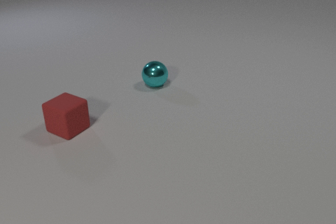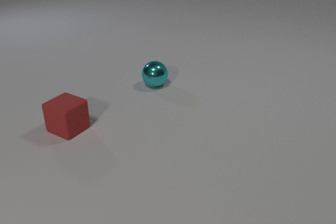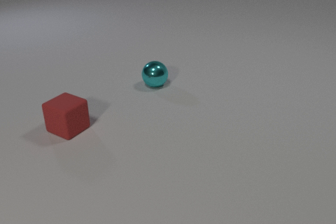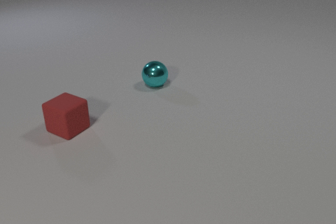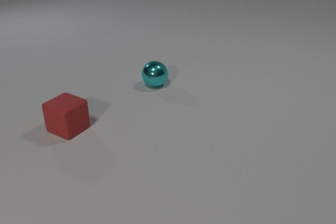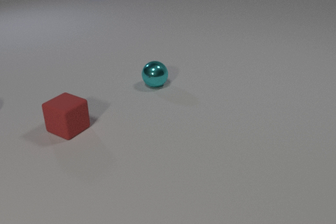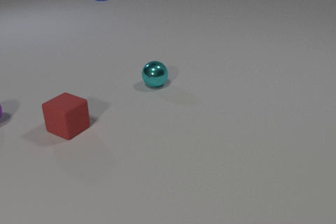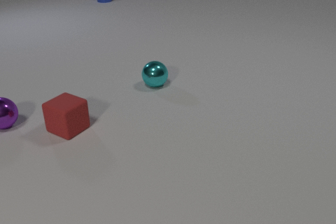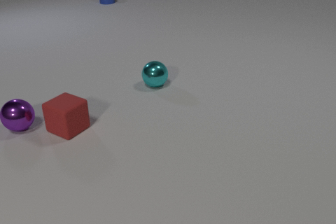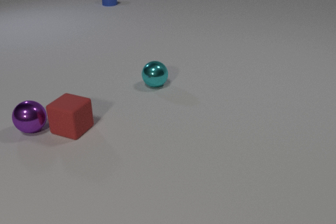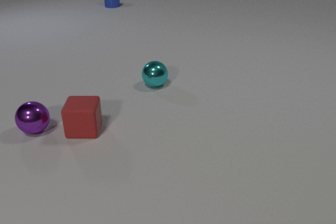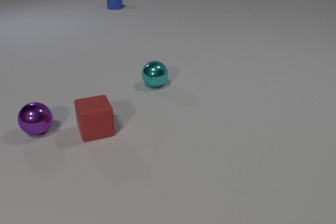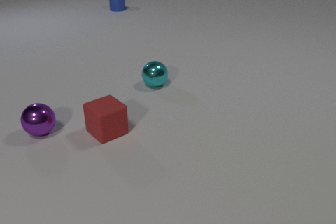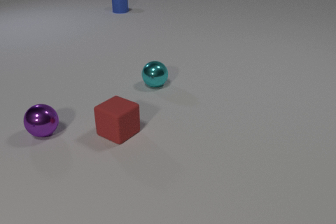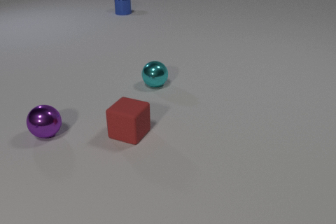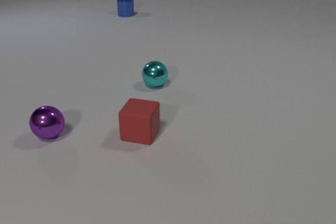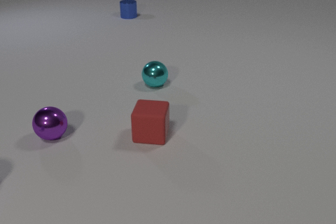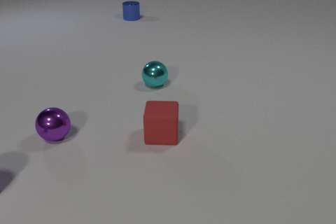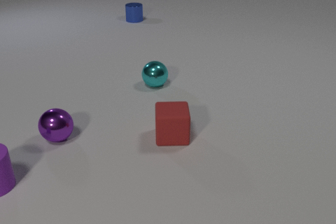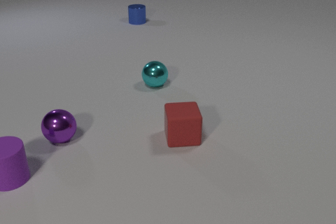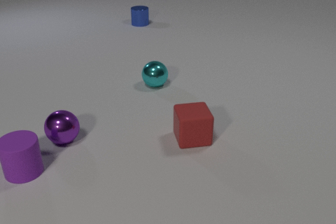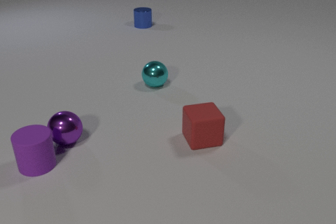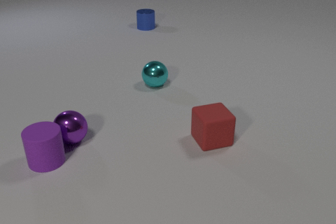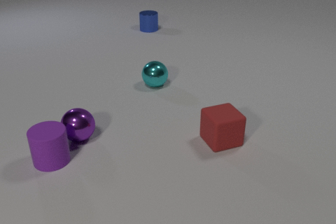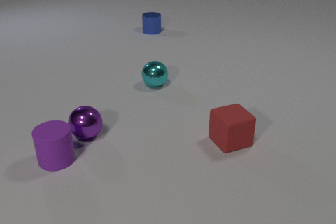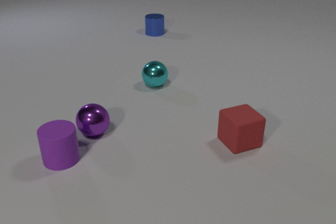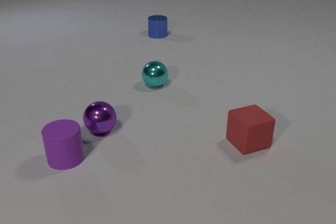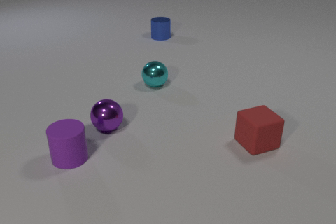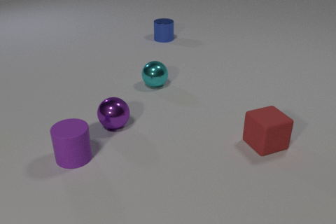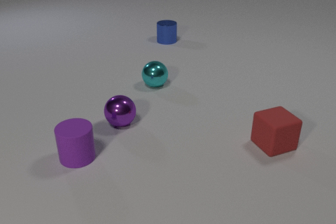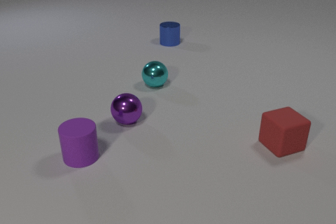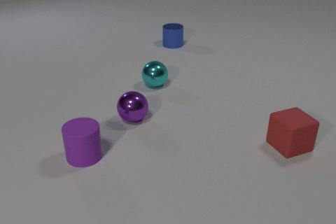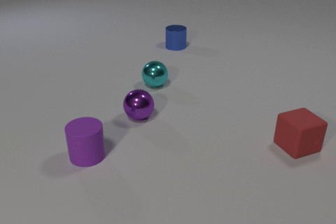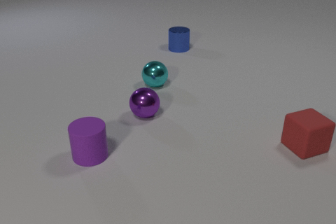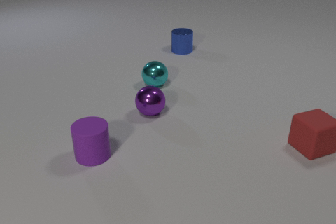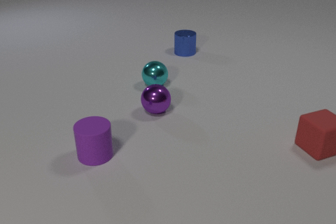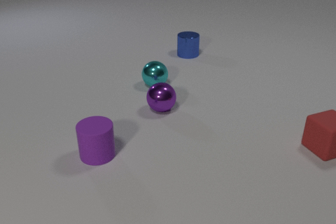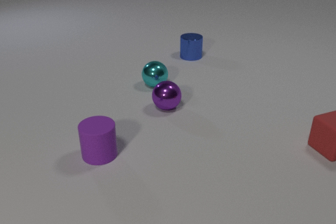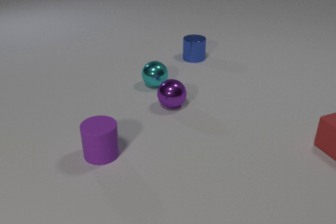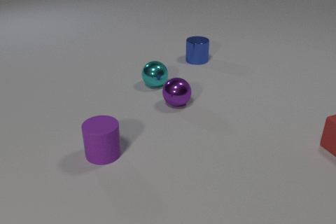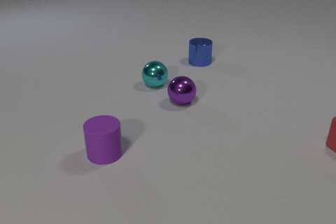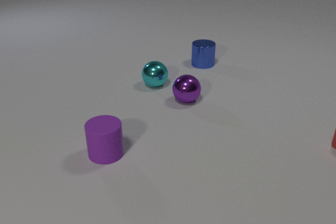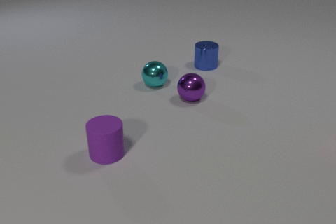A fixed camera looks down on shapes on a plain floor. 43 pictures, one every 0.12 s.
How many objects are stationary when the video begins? 2.
How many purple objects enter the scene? 2.
What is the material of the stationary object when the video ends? metal.
0.00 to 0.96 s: The purple metal sphere comes in at the left edge, rolls to the right and toward the camera. The blue metal cylinder comes in at the top edge, slides toward the camera.
0.96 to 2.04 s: The purple metal sphere rolls to the right and toward the camera. The red rubber cube slides to the right, spins counterclockwise seen from above by about 120 degrees, its near face sliding to the right. The blue metal cylinder slides toward the camera. The purple metal sphere and the red rubber cube collide.
2.04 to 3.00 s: The purple metal sphere rolls to the right. The red rubber cube slides to the right, spins so that its near face slides to the right, counterclockwise seen from above. The purple rubber cylinder slides to the right. The blue metal cylinder slides toward the camera and to the right. The purple metal sphere and the purple rubber cylinder collide.
3.00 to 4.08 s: The purple metal sphere rolls to the right and away from the camera. The red rubber cube slides to the right. The purple rubber cylinder slides to the right. The blue metal cylinder slides toward the camera and to the right.
4.08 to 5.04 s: The purple metal sphere rolls to the right and away from the camera. The red rubber cube slides to the right, leaves at the right edge. The purple rubber cylinder slides to the right. The blue metal cylinder slides toward the camera and to the right.
